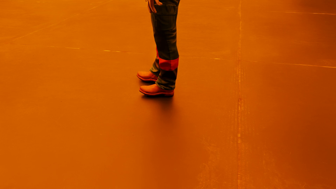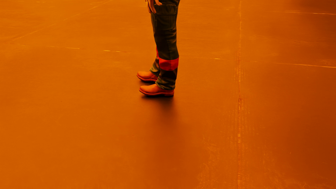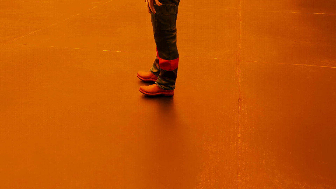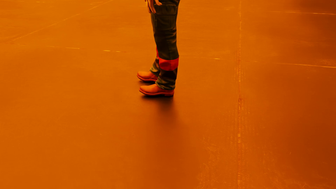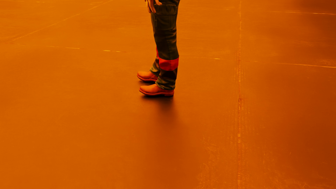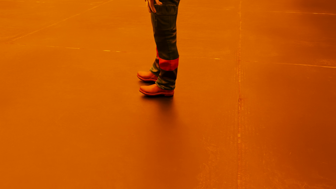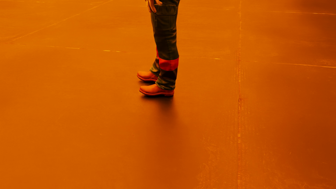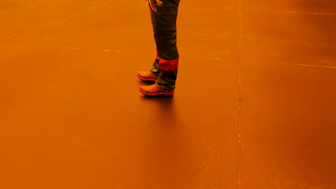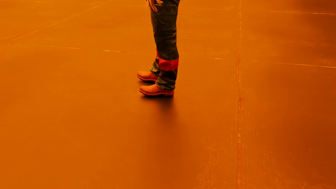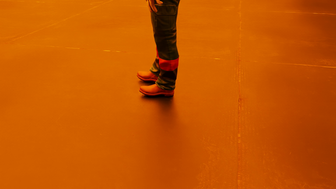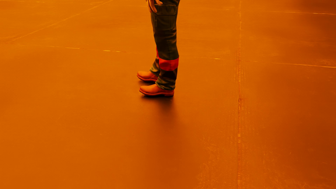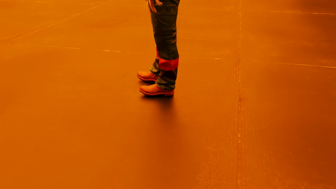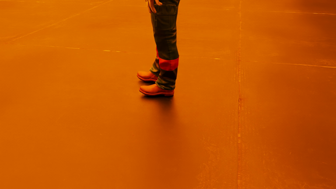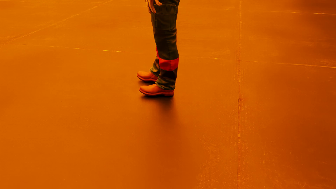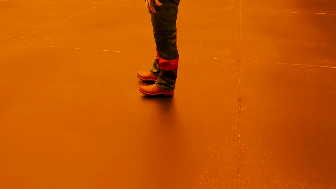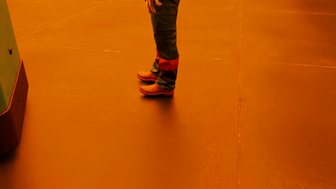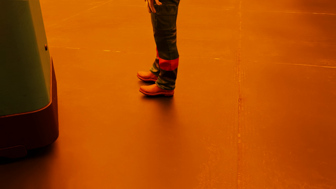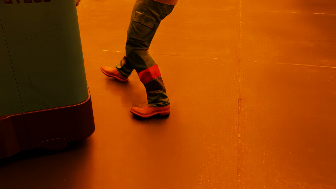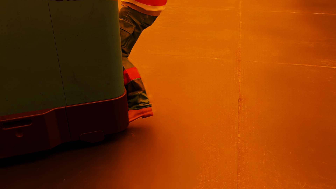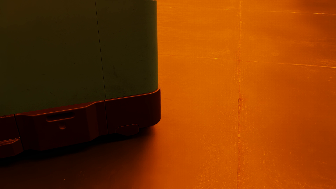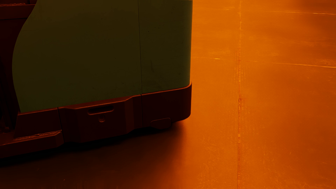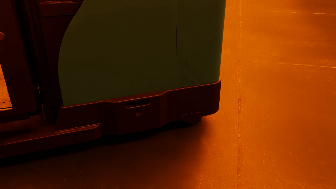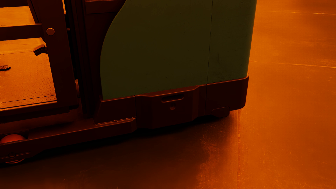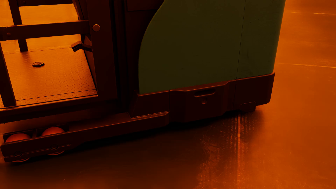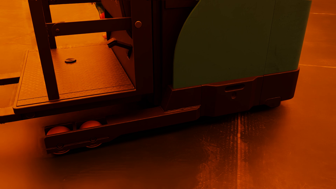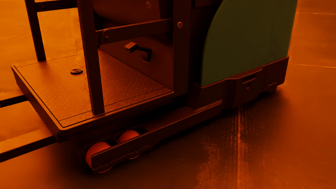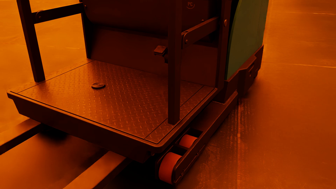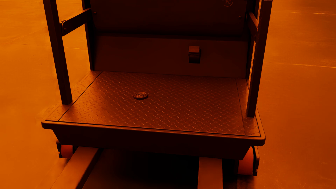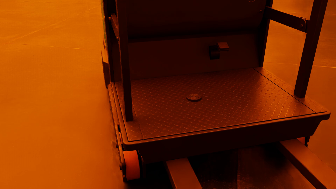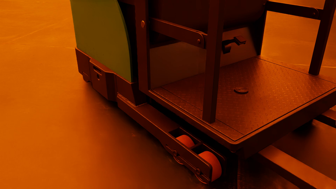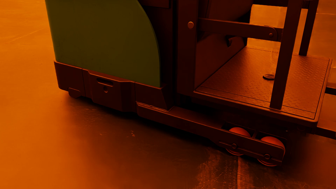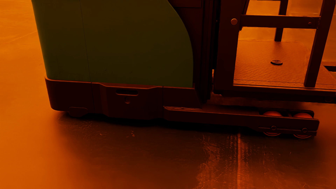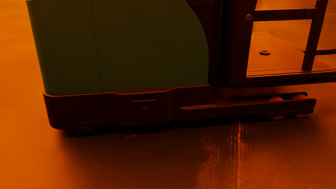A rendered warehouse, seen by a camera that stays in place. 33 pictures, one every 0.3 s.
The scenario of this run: Near miss between a forklift and a person.
